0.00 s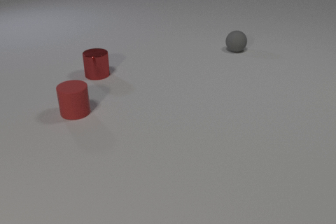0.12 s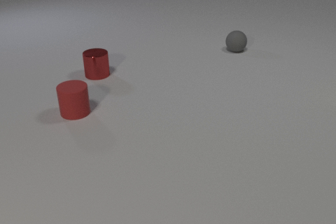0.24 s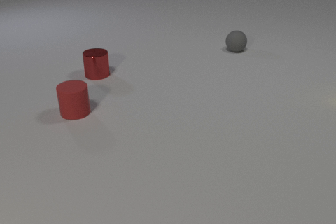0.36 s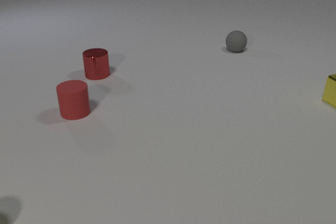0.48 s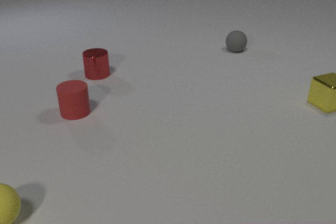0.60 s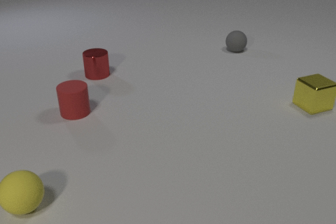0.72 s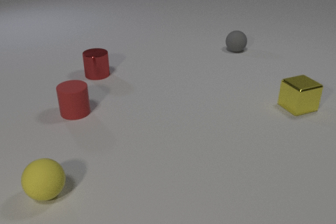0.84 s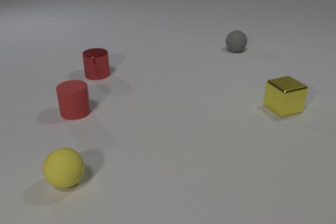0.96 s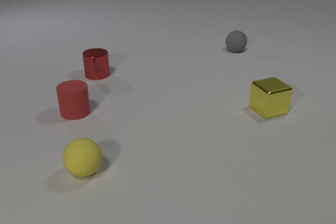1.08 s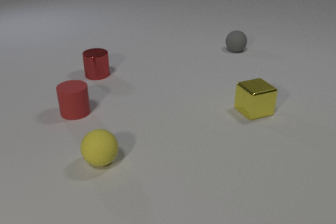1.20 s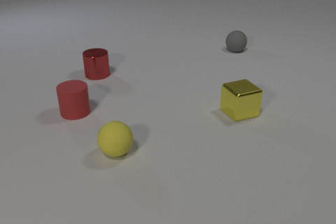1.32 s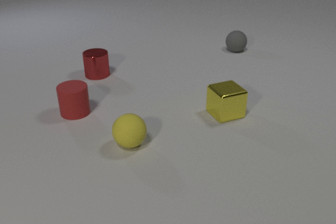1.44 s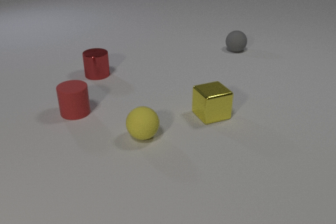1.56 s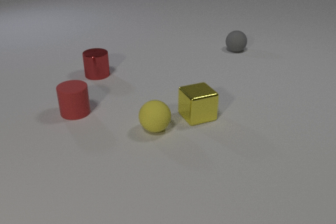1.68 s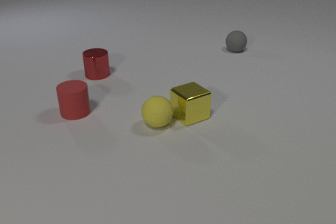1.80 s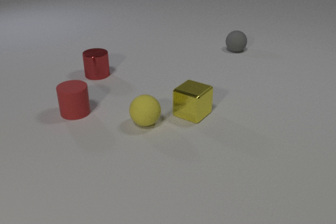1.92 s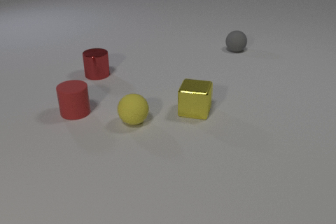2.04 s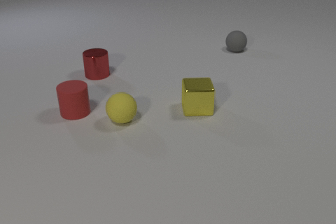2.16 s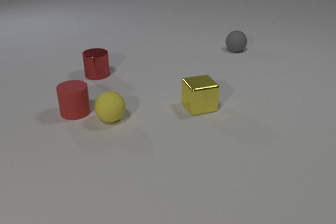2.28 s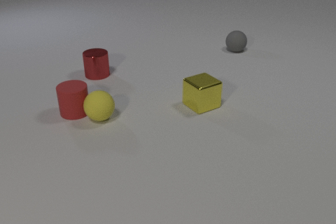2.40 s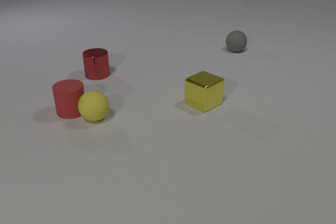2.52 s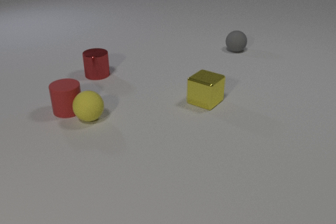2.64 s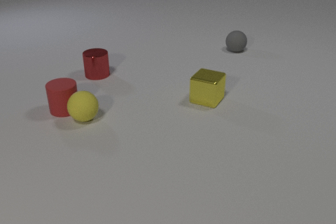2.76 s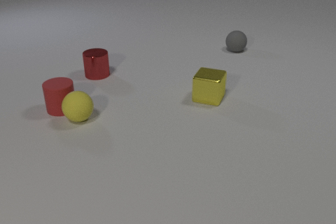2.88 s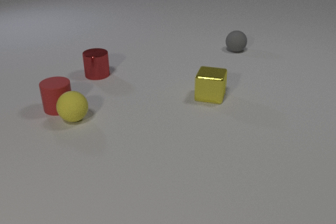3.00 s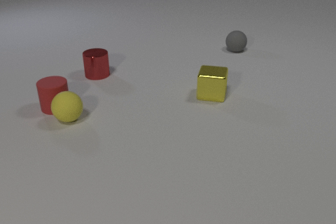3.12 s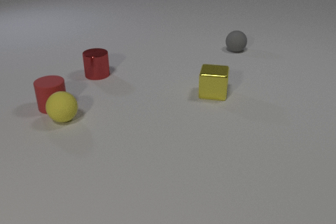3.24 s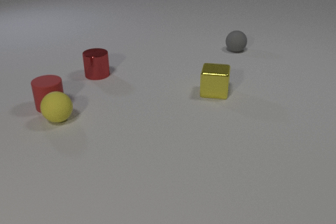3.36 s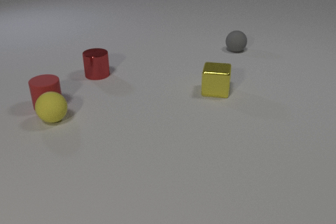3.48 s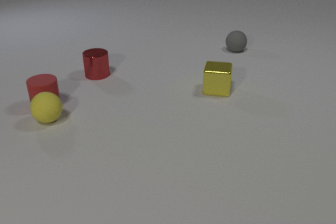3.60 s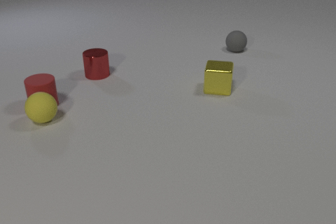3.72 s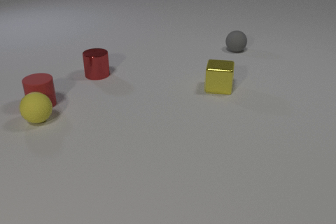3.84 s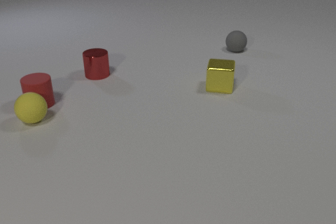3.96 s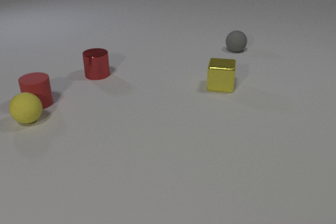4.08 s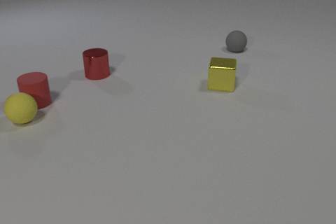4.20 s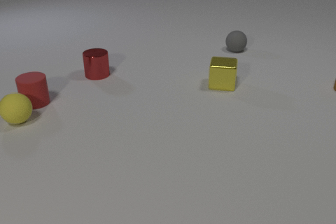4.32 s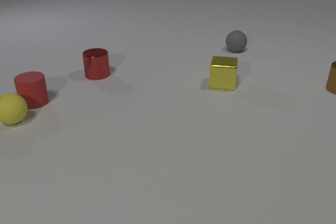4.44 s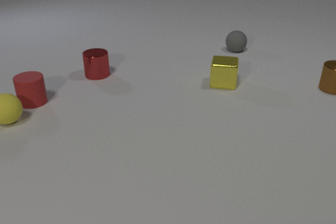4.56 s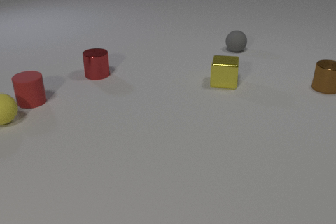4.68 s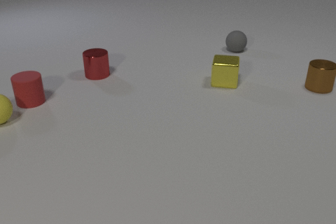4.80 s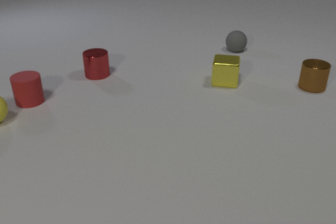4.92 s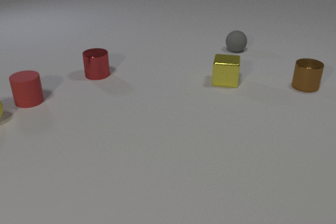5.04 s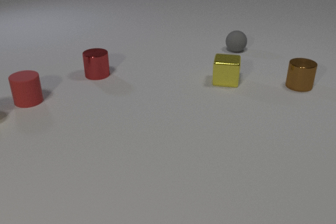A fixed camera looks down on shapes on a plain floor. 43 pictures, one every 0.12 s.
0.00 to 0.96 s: The yellow metal cube comes in at the right edge, slides to the left and toward the camera. The yellow rubber sphere comes in at the left edge, rolls to the right and away from the camera.
0.96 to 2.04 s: The yellow metal cube slides to the left, spins counterclockwise seen from above by about 75 degrees, its near face sliding to the right. The yellow rubber sphere rolls away from the camera and to the right. The yellow metal cube and the yellow rubber sphere collide.
2.04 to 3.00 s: The yellow metal cube slides away from the camera and to the right, spins counterclockwise seen from above by about 75 degrees, its near face sliding to the right. The yellow rubber sphere rolls to the left. The red rubber cylinder slides to the left and away from the camera. The yellow rubber sphere and the red rubber cylinder collide.
3.00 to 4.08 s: The yellow metal cube slides away from the camera and to the right. The yellow rubber sphere rolls to the left. The red rubber cylinder slides to the left and away from the camera.
4.08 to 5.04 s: The yellow metal cube slides away from the camera. The yellow rubber sphere rolls to the left, leaves at the left edge. The red rubber cylinder slides to the left and away from the camera. The brown metal cylinder comes in at the right edge, slides to the left.
What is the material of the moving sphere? rubber.
What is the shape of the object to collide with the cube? sphere.
How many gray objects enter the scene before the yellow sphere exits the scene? 0.
